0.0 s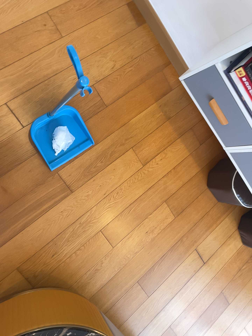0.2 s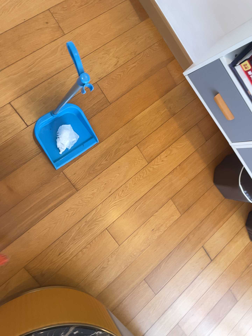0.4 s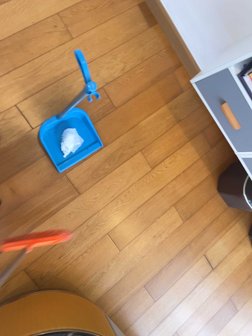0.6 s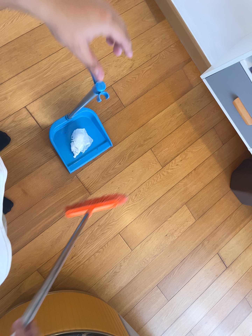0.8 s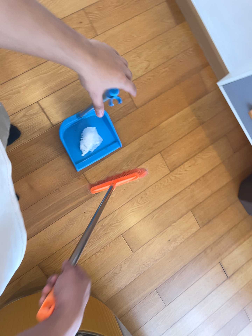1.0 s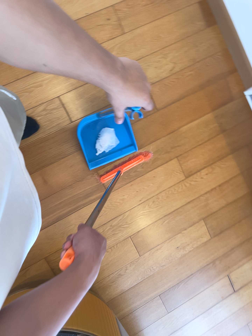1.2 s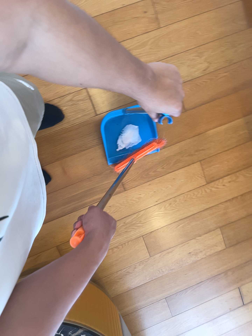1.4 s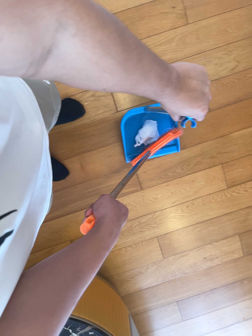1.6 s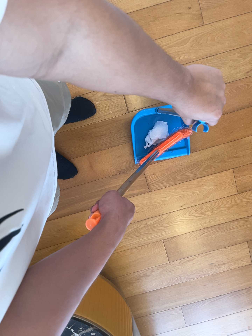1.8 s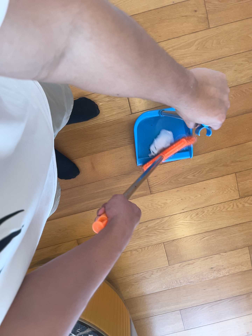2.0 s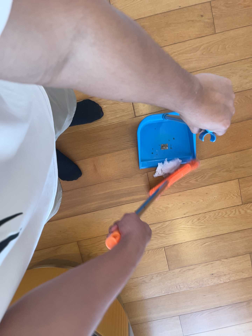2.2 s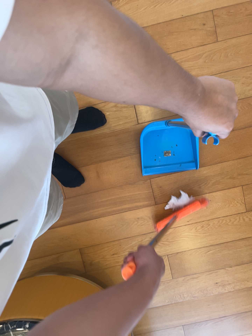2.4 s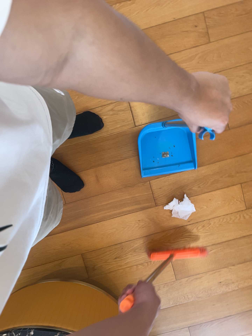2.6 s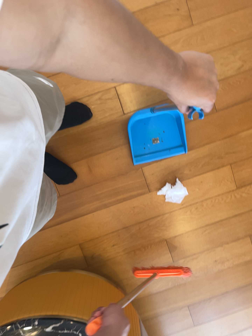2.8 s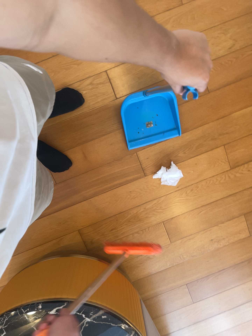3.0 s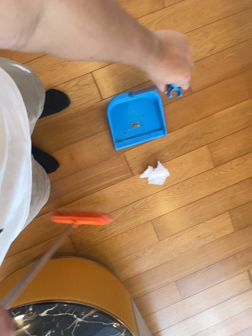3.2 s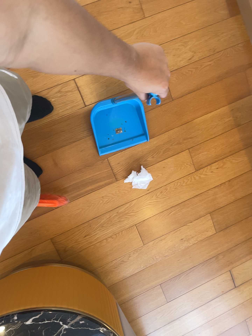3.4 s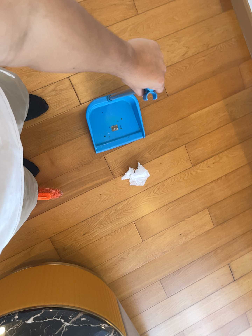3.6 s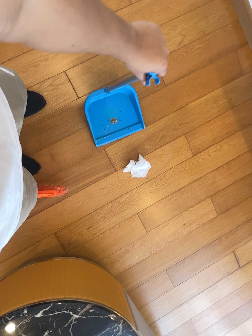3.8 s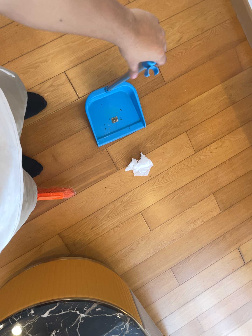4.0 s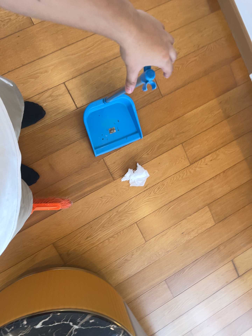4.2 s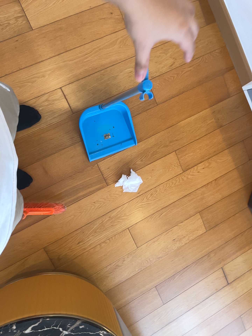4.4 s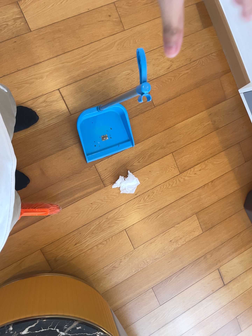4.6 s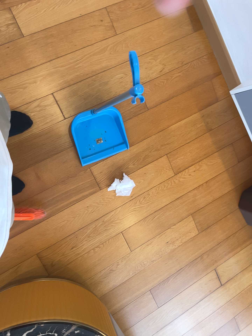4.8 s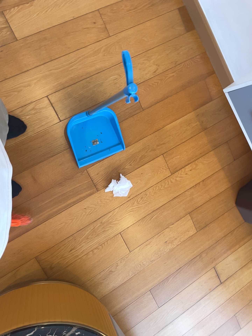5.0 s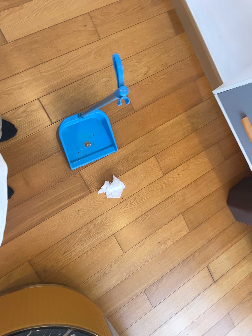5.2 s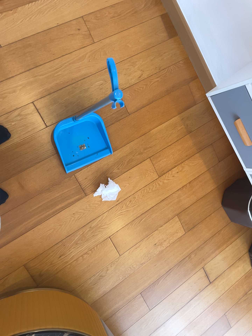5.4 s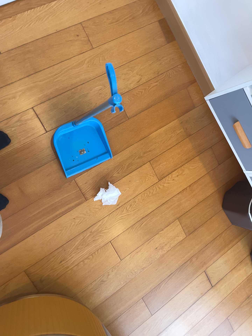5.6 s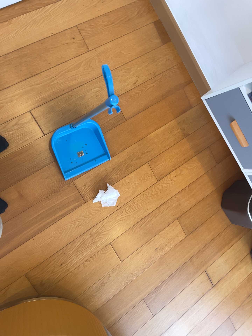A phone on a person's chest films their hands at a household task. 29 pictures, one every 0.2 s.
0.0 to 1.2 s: The scene slides to the right, as the camera pans about 15 degrees to its left. It travels toward the top of its view and forward, about 12 cm. It rolls about its line of sight by about 15 degrees, and the scene rotates clockwise.
1.2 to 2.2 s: The camera rolls about its line of sight by about 10 degrees, and the scene rotates clockwise.
2.2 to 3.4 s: The camera swings to its right by about 10 degrees, and the scene slides to the left. It travels toward the bottom of its view and backward, about 8 cm, so close, fixed things drift upward. It rolls about its line of sight by about 10 degrees, and the scene rotates counterclockwise.
3.4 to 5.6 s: The camera travels backward, about 7 cm, so what stands in front gets smaller.
The film runs backward here.
